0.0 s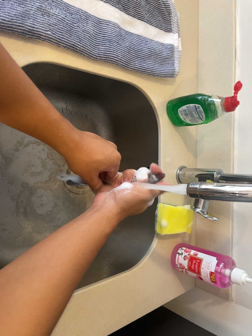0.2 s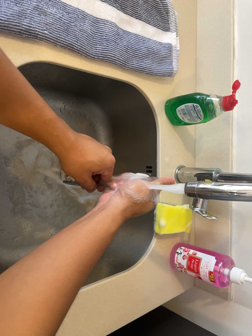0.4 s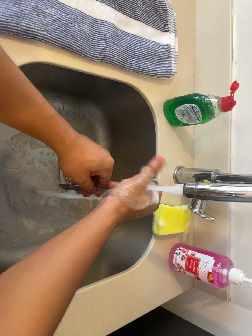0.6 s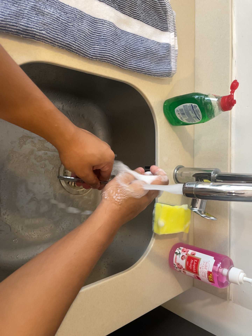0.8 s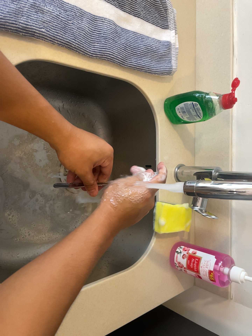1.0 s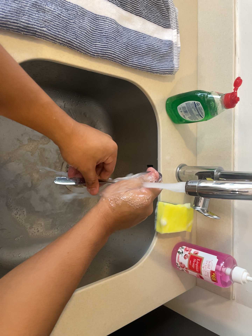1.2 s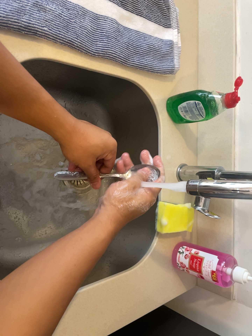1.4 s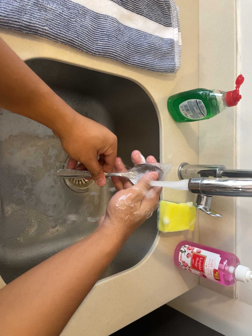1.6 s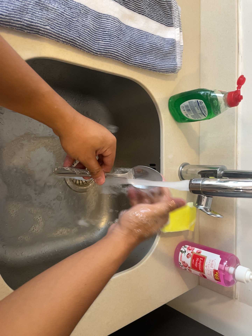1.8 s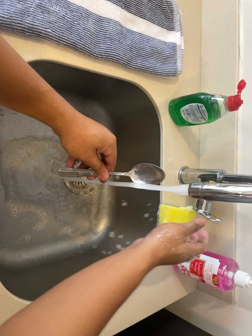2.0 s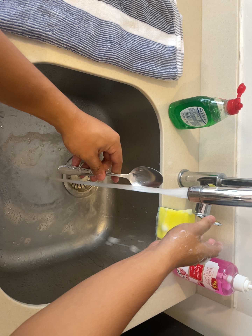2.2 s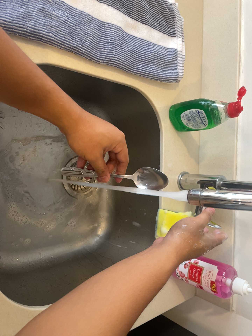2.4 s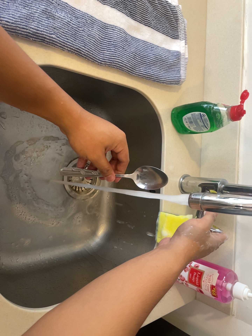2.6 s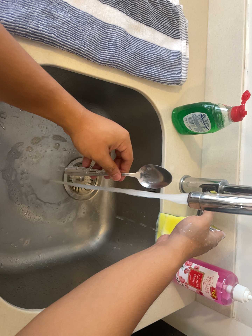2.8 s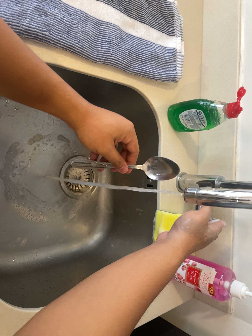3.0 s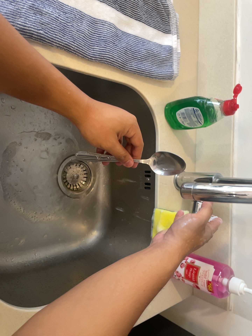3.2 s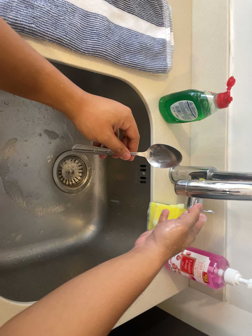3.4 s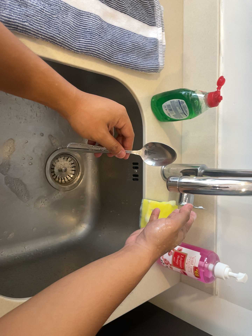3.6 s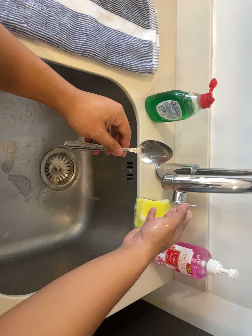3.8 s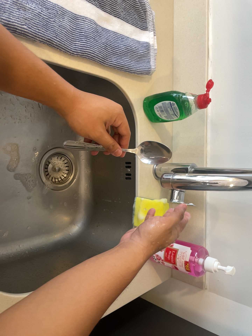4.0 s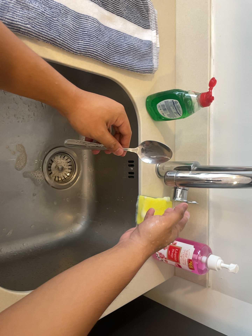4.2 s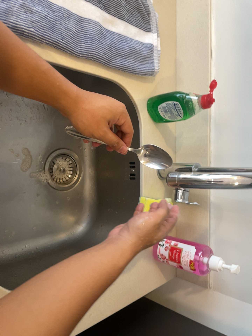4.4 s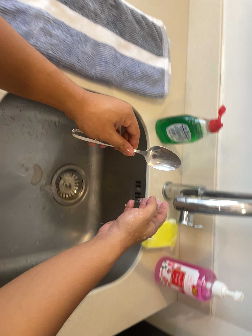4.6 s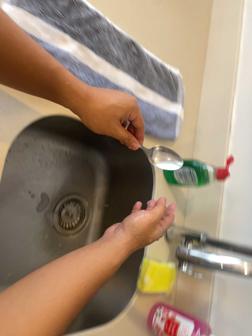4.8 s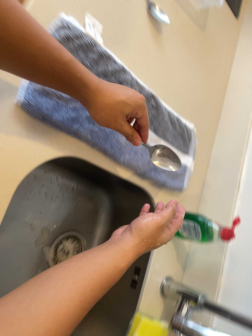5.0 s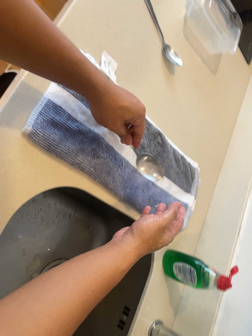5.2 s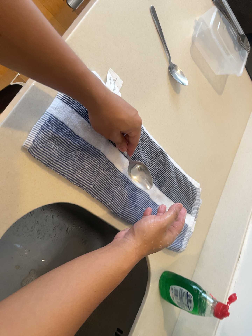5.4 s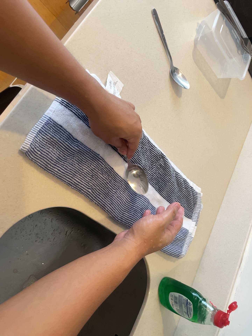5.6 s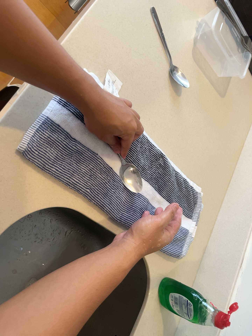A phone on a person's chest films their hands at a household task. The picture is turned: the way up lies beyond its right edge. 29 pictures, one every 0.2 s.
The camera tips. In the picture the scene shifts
downward.
0.0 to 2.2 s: The camera keeps its place and its aim.
2.2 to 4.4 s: The camera shifts only a little, or ends up much as it began.
4.4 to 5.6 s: The camera travels toward the top of its view, about 10 cm, so close, fixed things drift downward. Its aim tips toward the top of its view by about 20 degrees, and the scene shifts downward. It rolls about its line of sight by about 25 degrees, and the scene rotates clockwise.
The film runs forward here.
